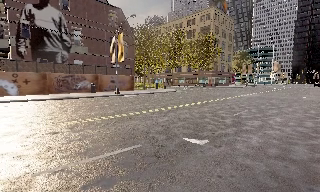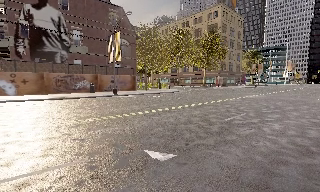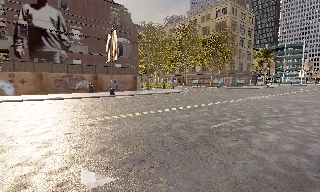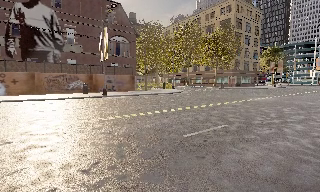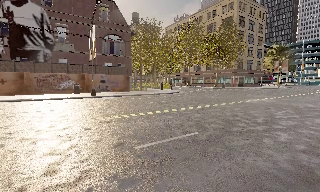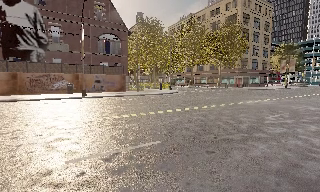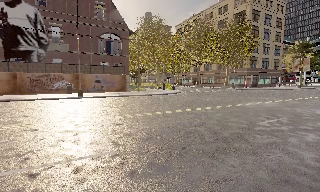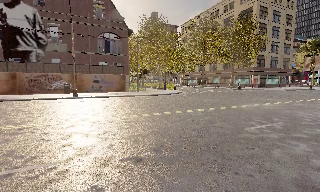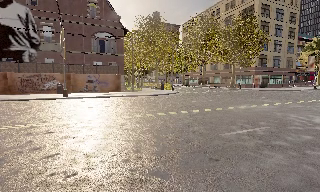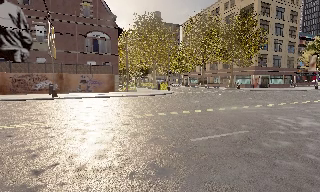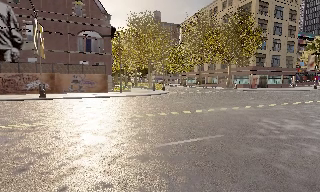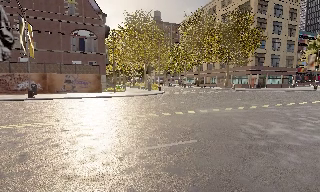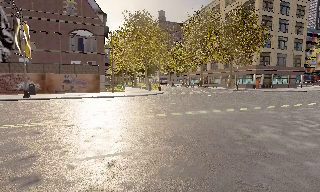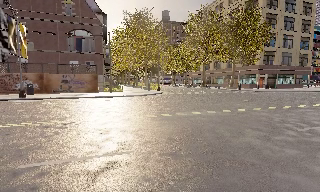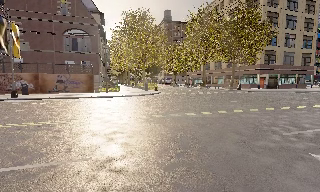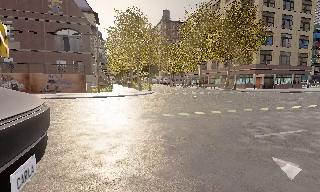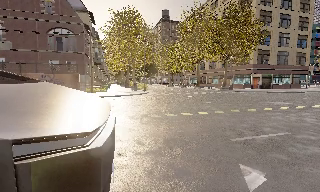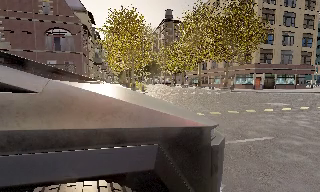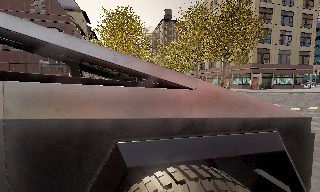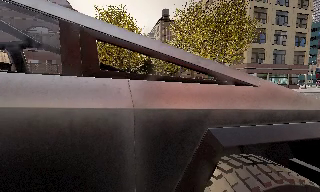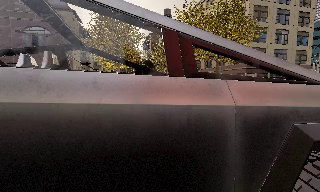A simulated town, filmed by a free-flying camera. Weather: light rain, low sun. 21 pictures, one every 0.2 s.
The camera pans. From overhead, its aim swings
counterclockwise.
0.0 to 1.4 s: The camera pans to its left, which is counterclockwise from overhead, by about 20 degrees. It travels to its right and forward, about 10 m, so close, fixed things drift to the left.
1.4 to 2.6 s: The camera travels to its right and forward, about 6 m, so close, fixed things drift to the left.
2.6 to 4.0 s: The camera travels to its right, about 6 m, so close, fixed things drift to the left.
The film runs forward here.
